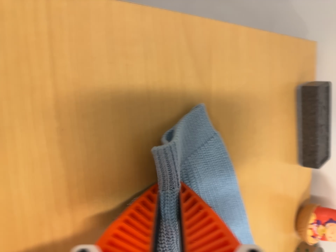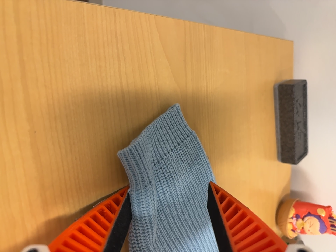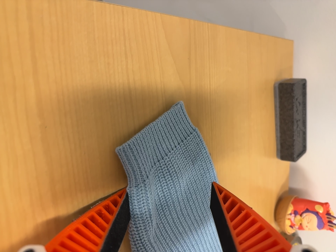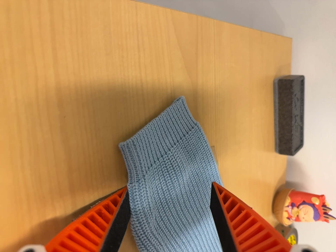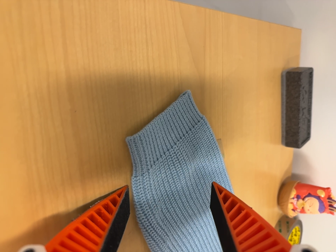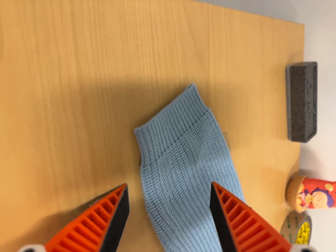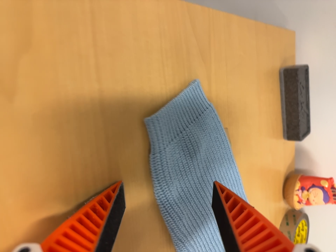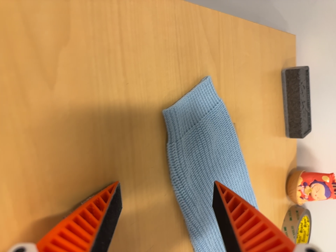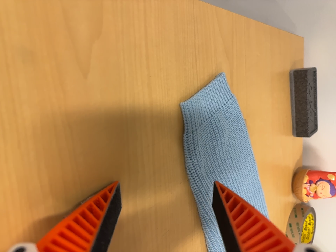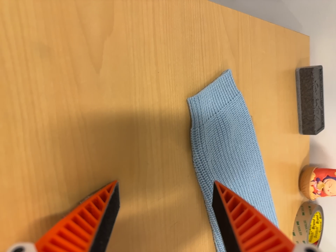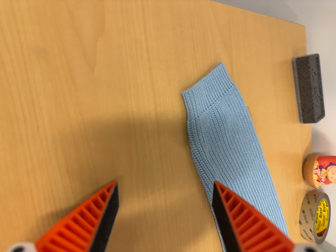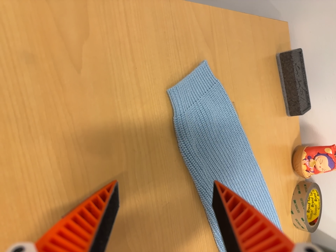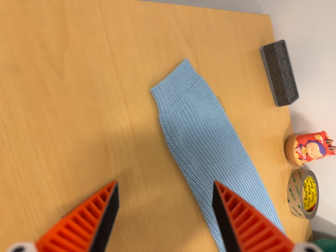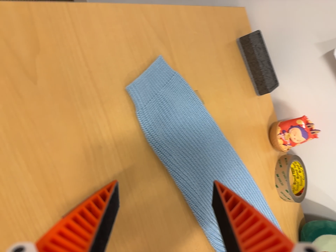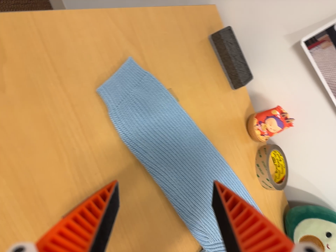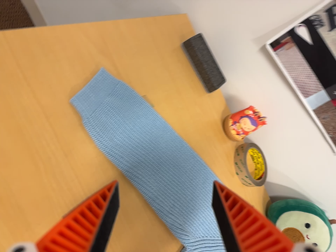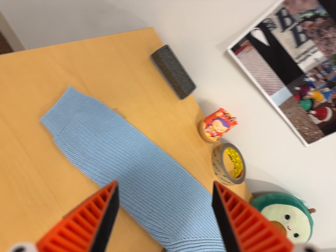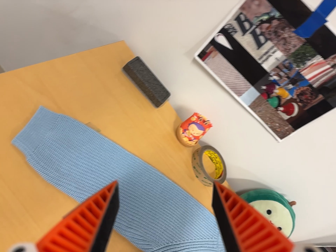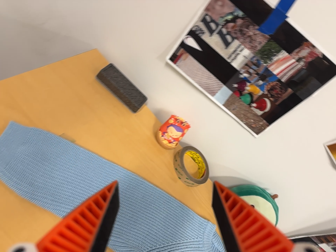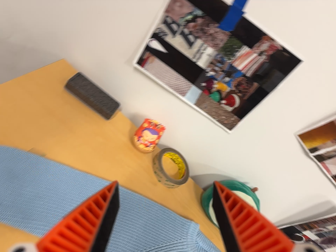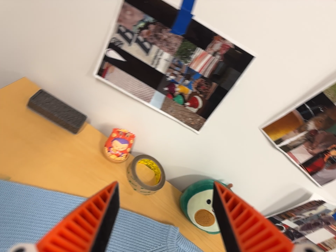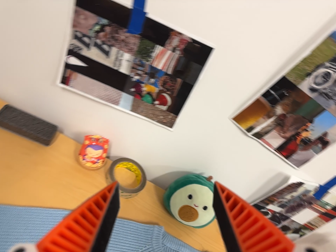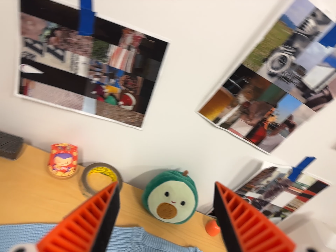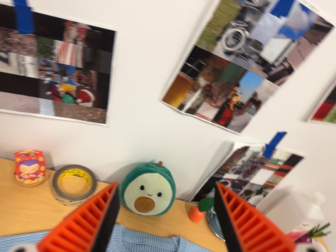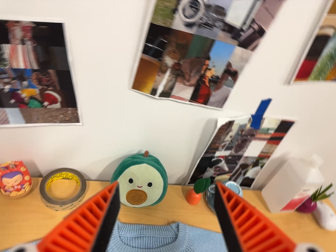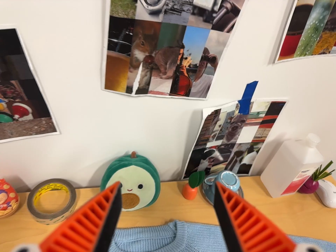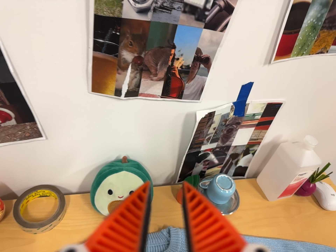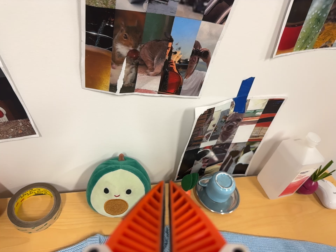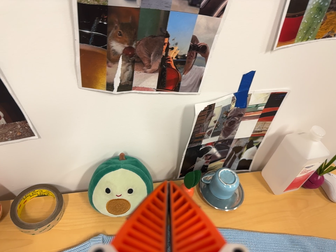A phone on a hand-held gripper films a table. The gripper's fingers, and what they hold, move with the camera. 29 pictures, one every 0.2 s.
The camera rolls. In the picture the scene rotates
counterclockwise.
0.0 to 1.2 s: The camera travels backward, about 6 cm, so what stands in front gets smaller.
1.2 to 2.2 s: The camera travels backward and toward the bottom of its view, about 8 cm, so what stands in front gets smaller.
2.2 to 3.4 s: The camera travels to its right and backward, about 20 cm, so close, fixed things drift to the left. It rolls about its line of sight by about 30 degrees, and the scene rotates counterclockwise.
3.4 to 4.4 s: The scene slides to the left, as the camera pans about 10 degrees to its right. It travels to its right, about 22 cm, so close, fixed things drift to the left. It rolls about its line of sight by about 30 degrees, and the scene rotates counterclockwise.
4.4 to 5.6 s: The camera travels to its right and forward, about 22 cm, so close, fixed things drift to the left. Its aim tips toward the bottom of its view by about 10 degrees, and the scene shifts upward. It rolls about its line of sight by about 25 degrees, and the scene rotates counterclockwise.
The film runs backward here.
